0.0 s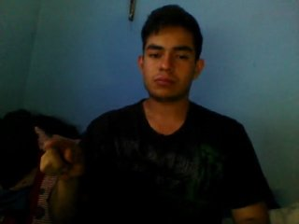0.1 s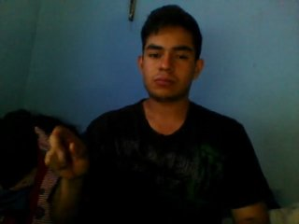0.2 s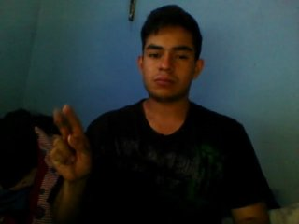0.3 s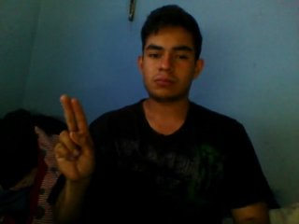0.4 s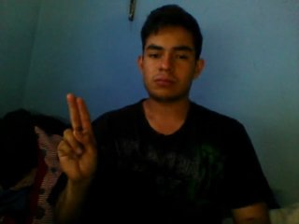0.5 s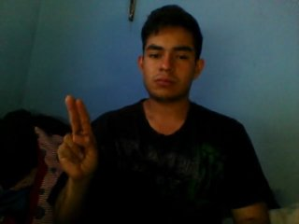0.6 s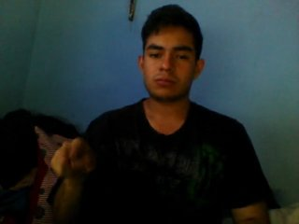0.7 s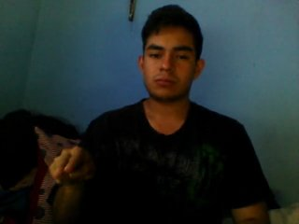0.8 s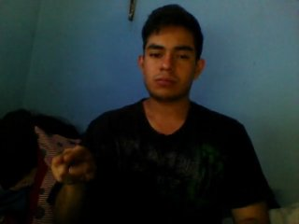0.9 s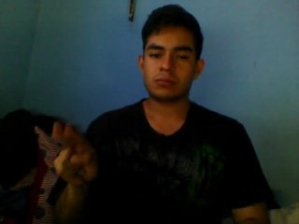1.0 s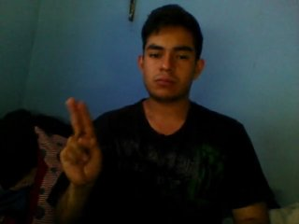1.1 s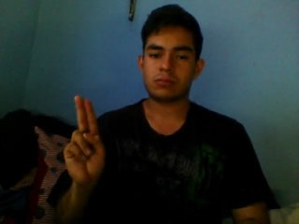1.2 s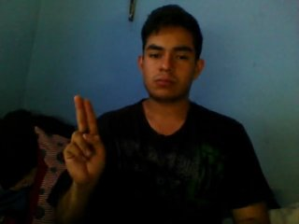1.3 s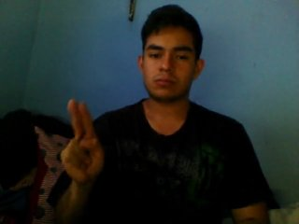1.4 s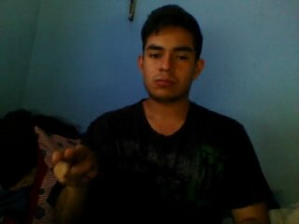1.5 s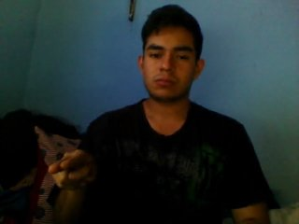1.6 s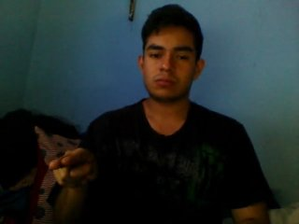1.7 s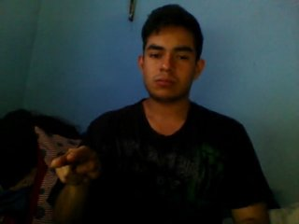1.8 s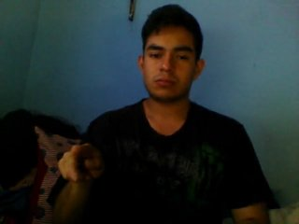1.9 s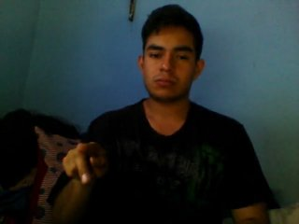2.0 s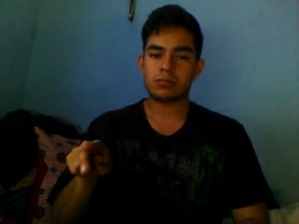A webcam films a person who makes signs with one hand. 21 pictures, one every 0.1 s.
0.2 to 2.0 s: Double click with two fingers.
